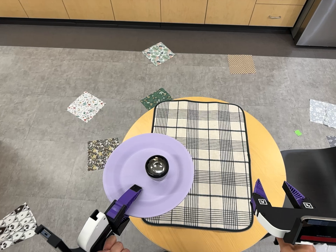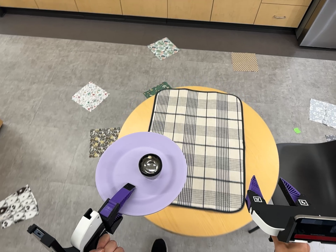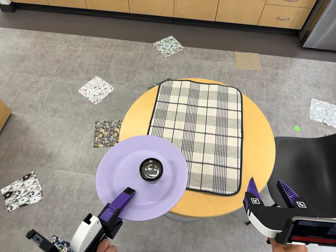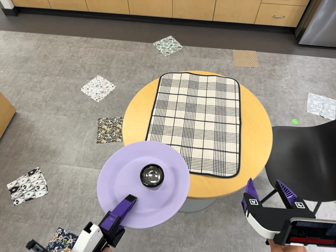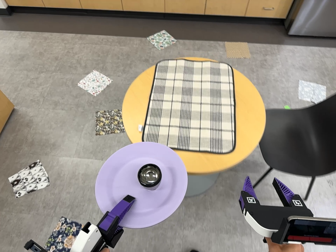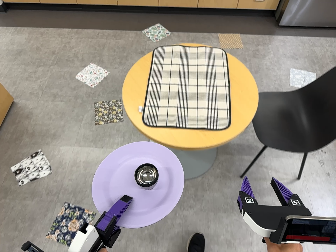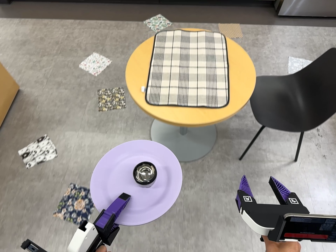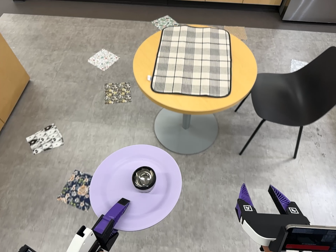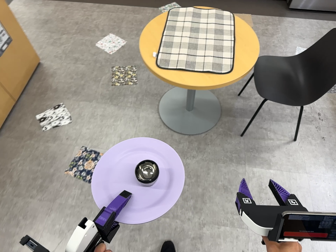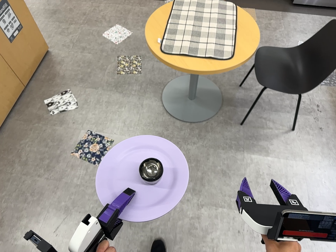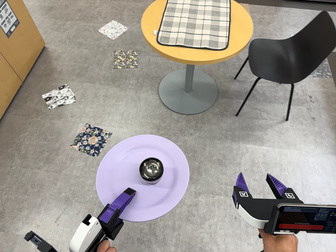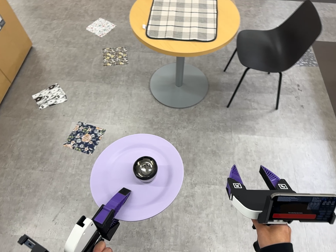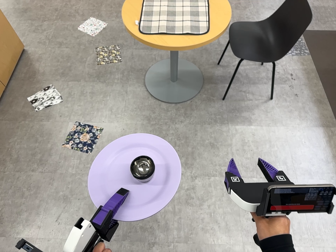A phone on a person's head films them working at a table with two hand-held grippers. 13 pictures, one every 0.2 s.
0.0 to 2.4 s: The camera travels toward the bottom of its view and backward, about 110 cm, so close, fixed things drift upward.
The film runs backward here.
